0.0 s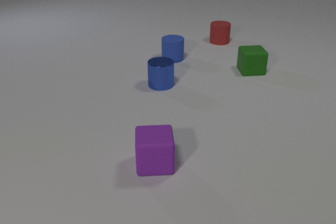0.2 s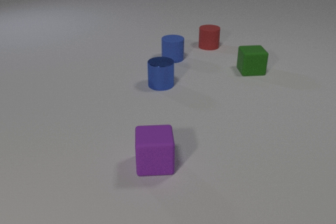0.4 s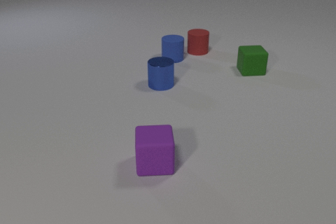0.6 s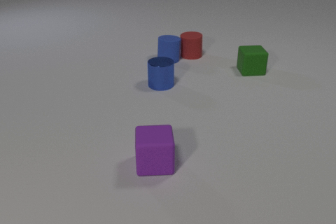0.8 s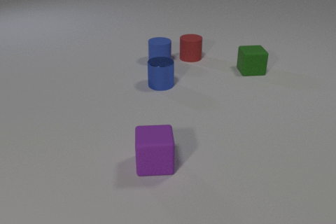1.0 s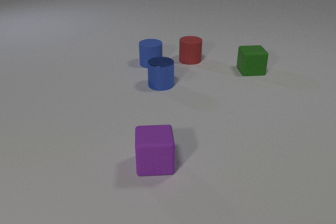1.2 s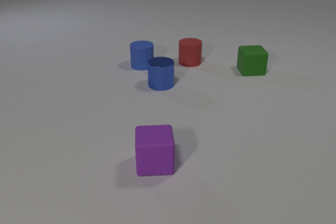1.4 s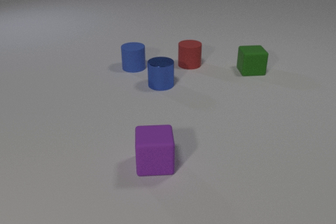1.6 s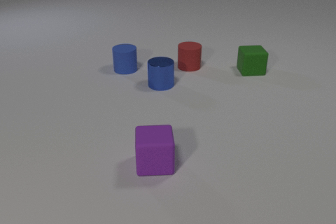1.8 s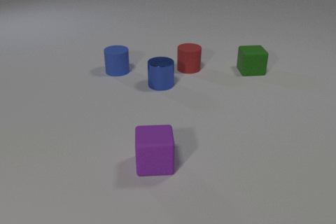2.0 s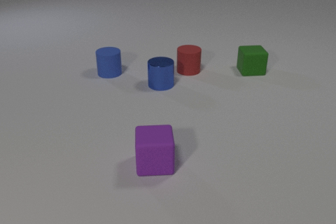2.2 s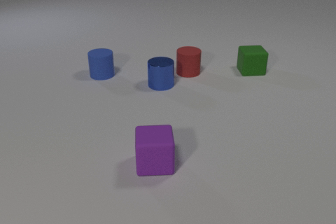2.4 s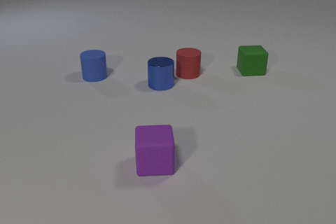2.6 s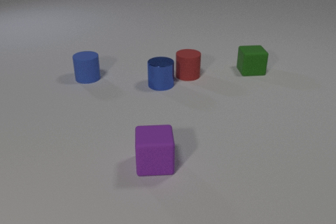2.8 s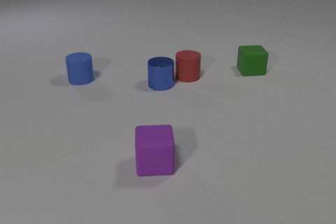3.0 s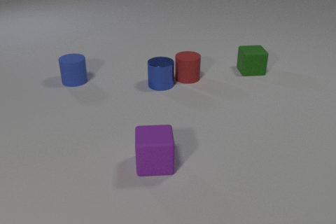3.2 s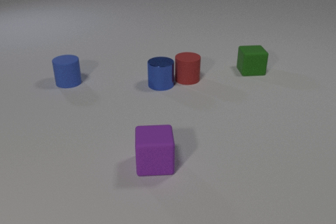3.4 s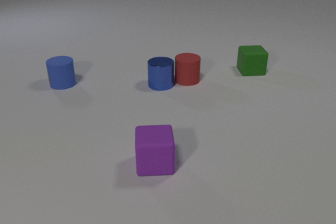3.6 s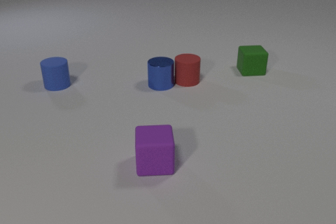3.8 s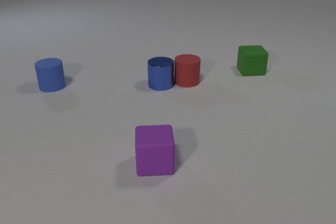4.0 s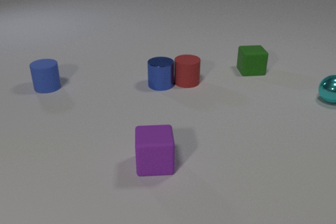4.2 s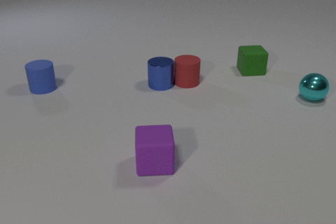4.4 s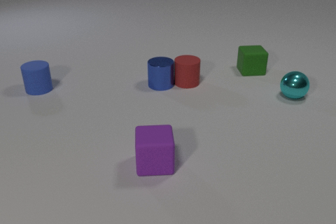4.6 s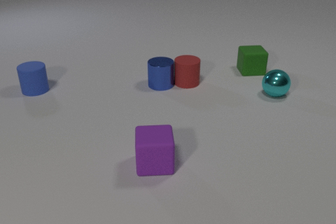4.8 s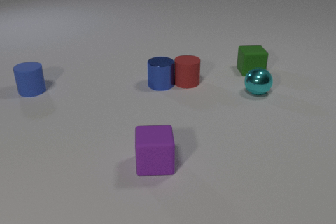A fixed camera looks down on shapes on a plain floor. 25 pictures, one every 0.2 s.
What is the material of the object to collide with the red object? rubber.
What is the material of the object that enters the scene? metal.
What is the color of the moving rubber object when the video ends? blue.
0.0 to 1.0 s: The red rubber cylinder slides toward the camera and to the left. The blue rubber cylinder slides to the left and toward the camera. The red rubber cylinder and the blue rubber cylinder collide.
1.0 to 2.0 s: The red rubber cylinder slides toward the camera. The blue rubber cylinder slides to the left and toward the camera.
2.0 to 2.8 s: The red rubber cylinder slides toward the camera. The blue rubber cylinder slides to the left.
2.8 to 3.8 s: The red rubber cylinder slides toward the camera. The blue rubber cylinder slides to the left.
3.8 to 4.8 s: The blue rubber cylinder slides to the left. The cyan metal sphere comes in at the right edge, rolls to the left.
